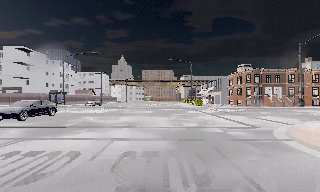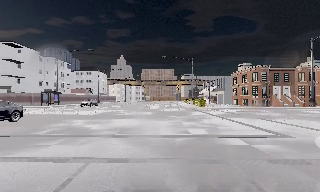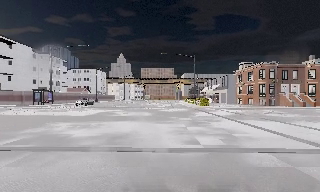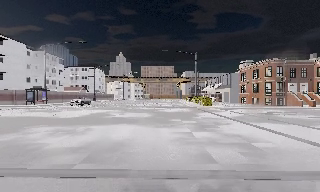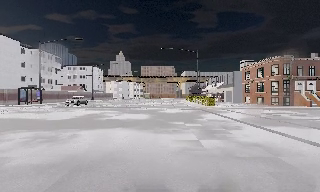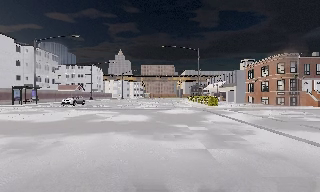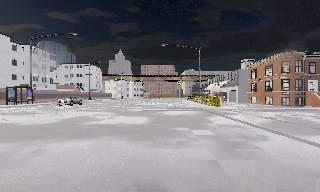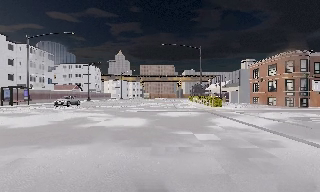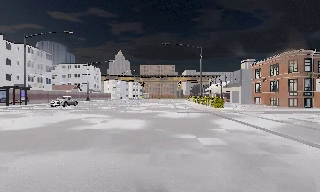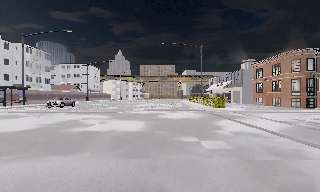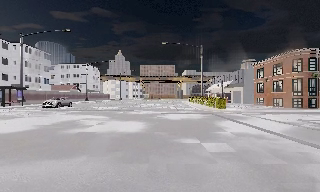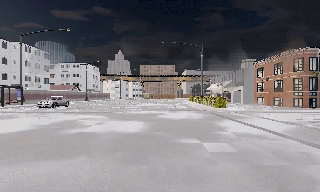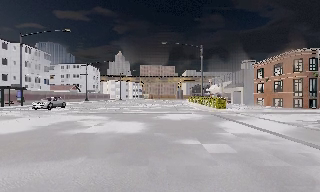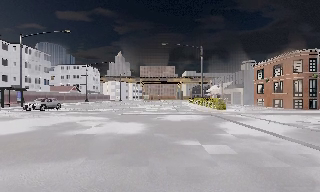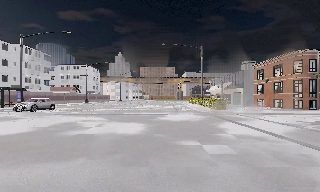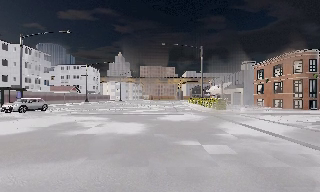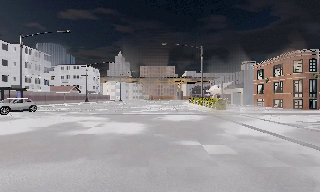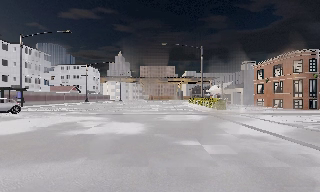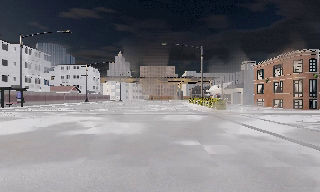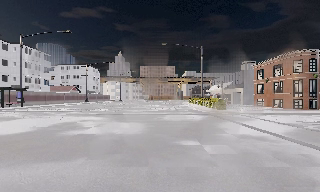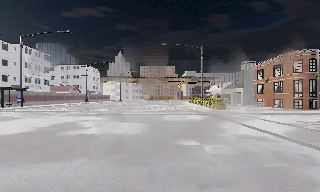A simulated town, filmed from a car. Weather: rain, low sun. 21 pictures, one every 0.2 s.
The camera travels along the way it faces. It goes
forward.
0.0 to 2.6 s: The camera travels forward, about 10 m, so what stands in front looms larger. It loses speed.
2.6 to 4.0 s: The camera keeps its place and its aim.
The film runs forward here.
